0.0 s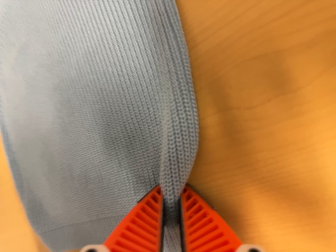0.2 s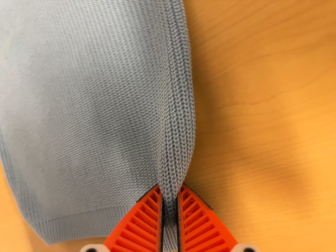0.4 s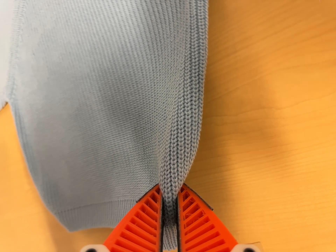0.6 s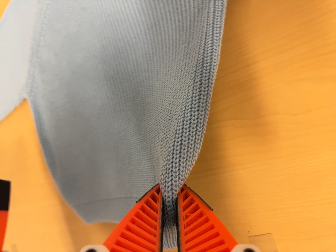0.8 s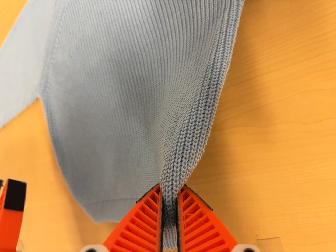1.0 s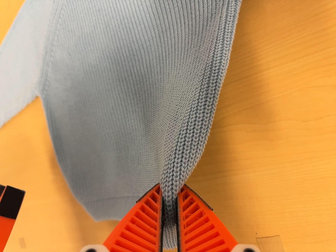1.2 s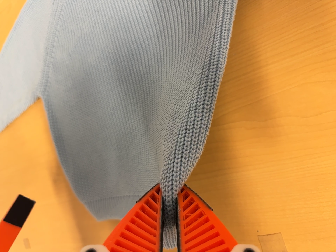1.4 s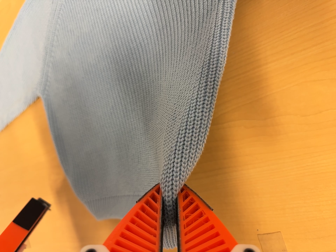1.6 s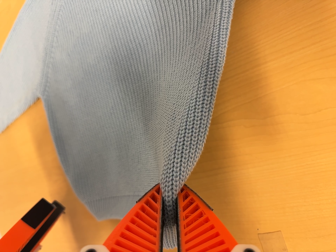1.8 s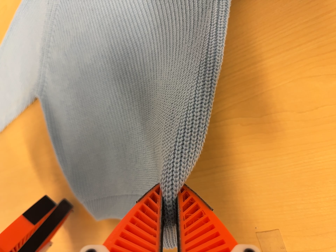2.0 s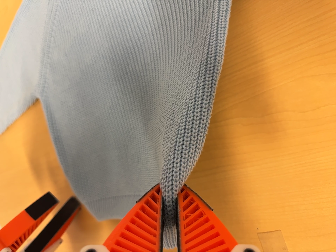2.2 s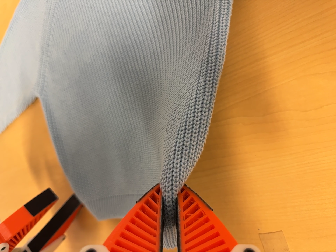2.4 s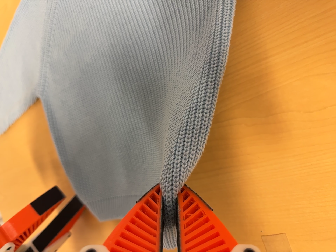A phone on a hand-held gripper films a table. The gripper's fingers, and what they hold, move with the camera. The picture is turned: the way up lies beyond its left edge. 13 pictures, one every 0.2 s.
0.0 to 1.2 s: The camera travels to its left and backward, about 10 cm, so close, fixed things drift to the right.
1.2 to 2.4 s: The camera shifts only a little, or ends up much as it began.
The film runs forward here.
